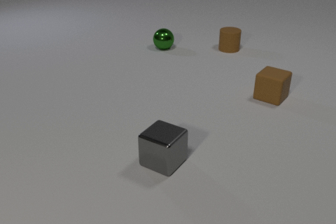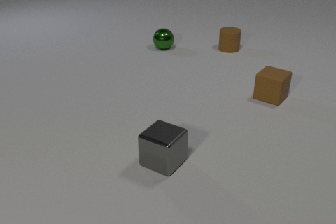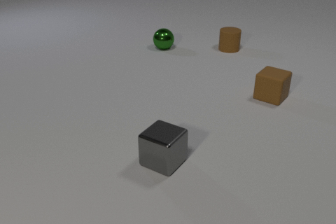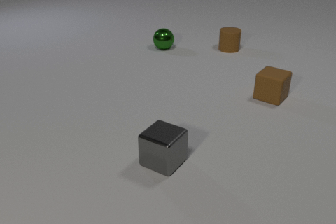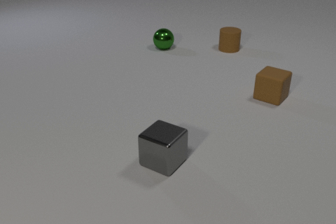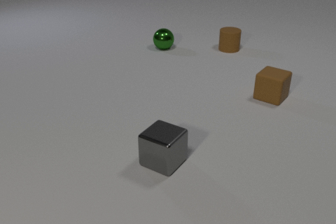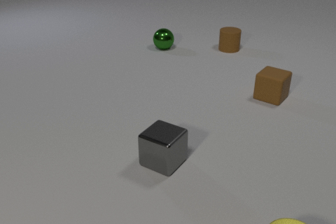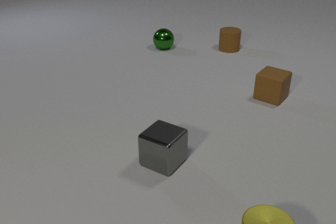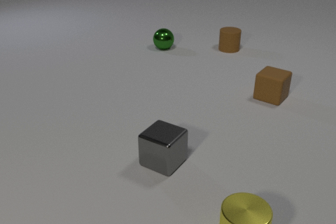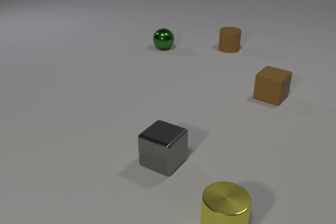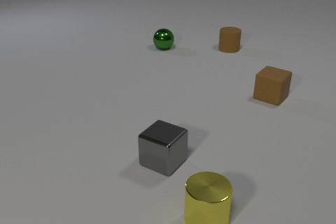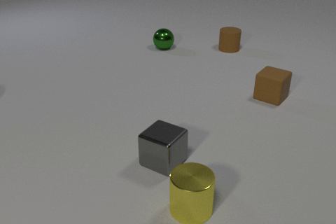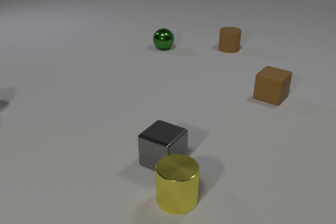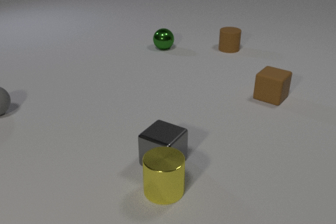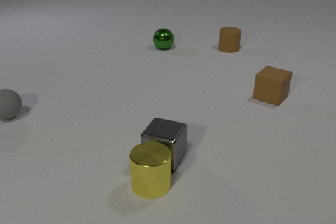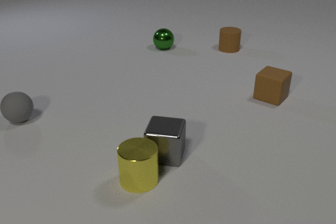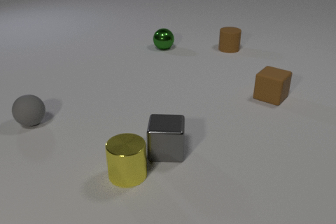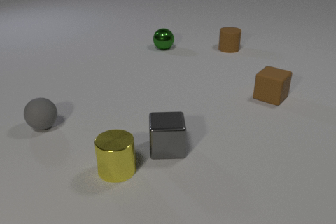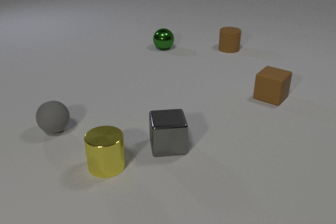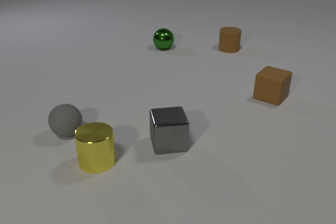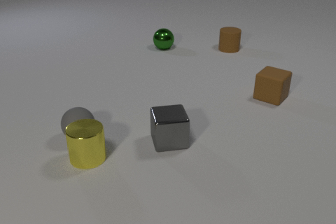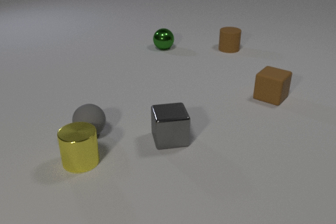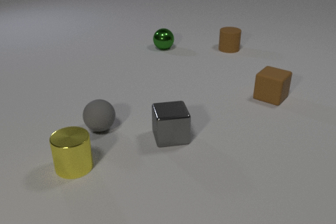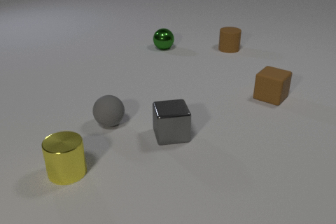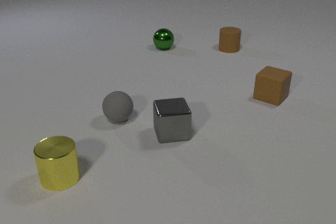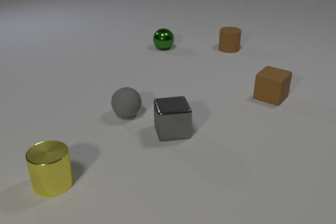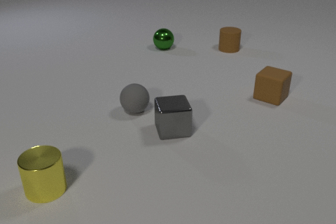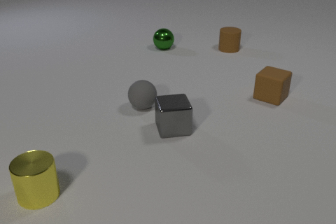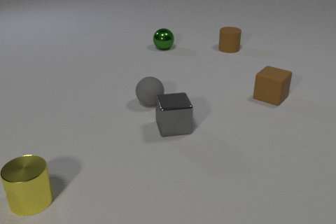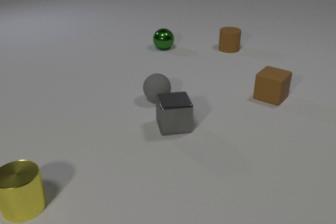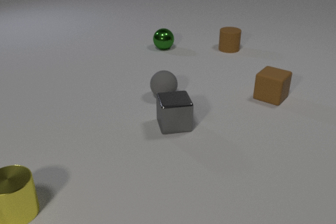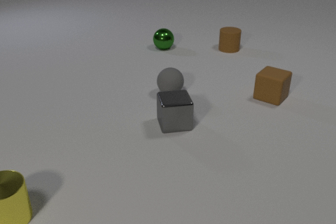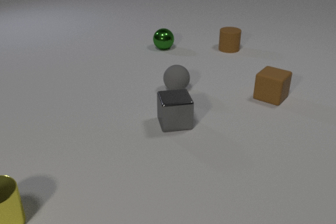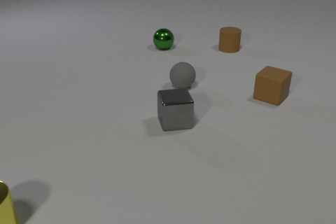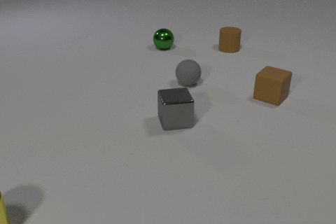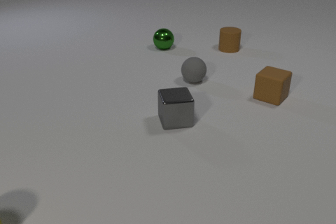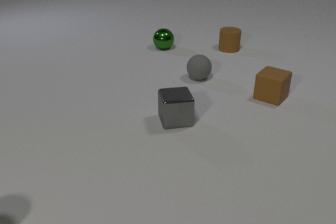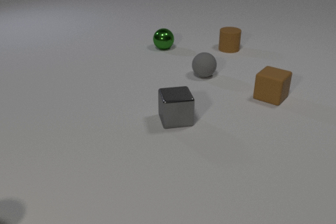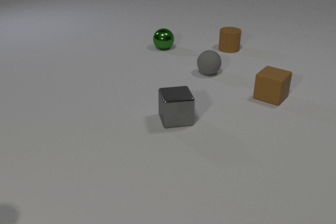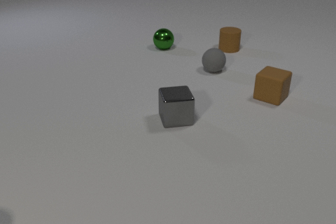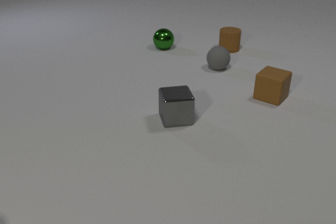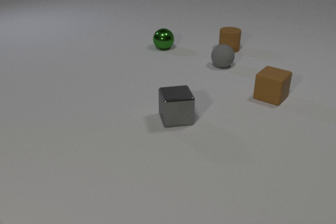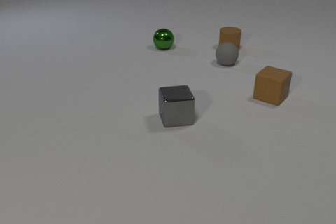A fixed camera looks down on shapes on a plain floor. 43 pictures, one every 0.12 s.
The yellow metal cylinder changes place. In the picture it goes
to the left.
The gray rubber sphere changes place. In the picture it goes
to the right.
0.00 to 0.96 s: The yellow metal cylinder comes in at the bottom edge, slides to the left and away from the camera.
0.96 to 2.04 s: The yellow metal cylinder slides to the left and away from the camera. The gray rubber sphere comes in at the left edge, rolls toward the camera and to the right. The gray metal cube slides away from the camera, spins so that its near face slides to the right, counterclockwise seen from above. The yellow metal cylinder and the gray metal cube collide.
2.04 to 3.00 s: The yellow metal cylinder slides to the left. The gray rubber sphere rolls to the right. The gray metal cube slides away from the camera. The yellow metal cylinder and the gray rubber sphere collide.
3.00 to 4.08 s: The yellow metal cylinder slides to the left and toward the camera. The gray rubber sphere rolls away from the camera and to the right. The gray metal cube slides away from the camera.
4.08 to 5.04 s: The yellow metal cylinder leaves at the left edge. The gray rubber sphere rolls away from the camera and to the right.
What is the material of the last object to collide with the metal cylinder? rubber.
How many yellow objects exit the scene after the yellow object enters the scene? 1.
What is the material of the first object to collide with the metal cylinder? metal.
